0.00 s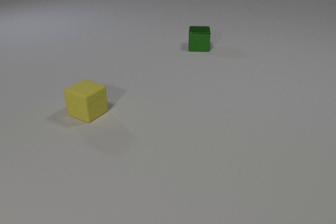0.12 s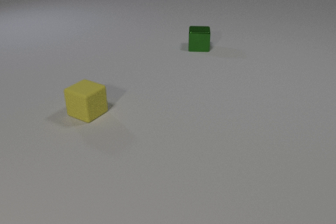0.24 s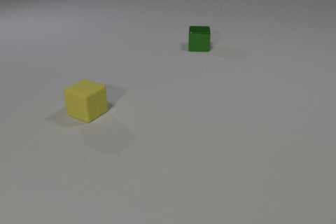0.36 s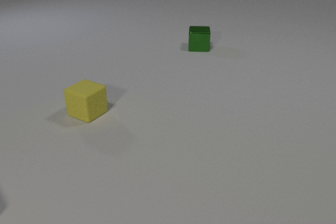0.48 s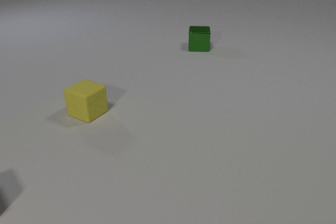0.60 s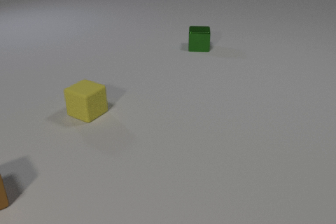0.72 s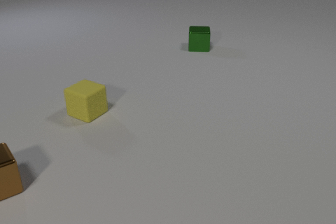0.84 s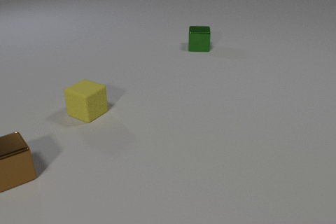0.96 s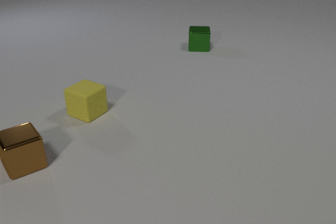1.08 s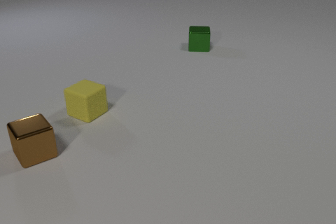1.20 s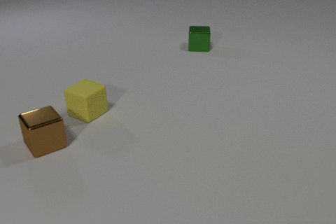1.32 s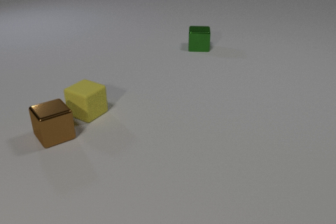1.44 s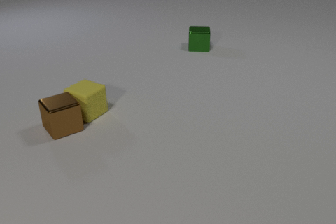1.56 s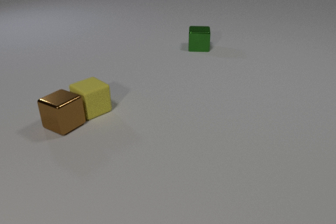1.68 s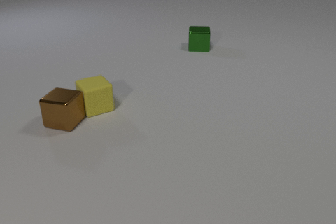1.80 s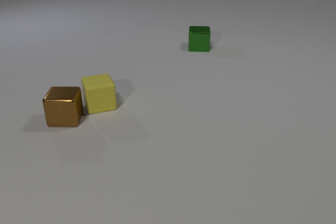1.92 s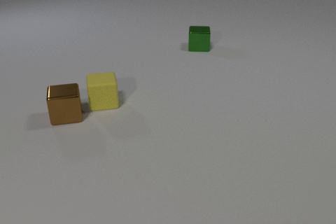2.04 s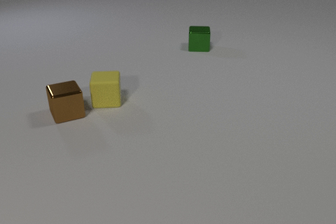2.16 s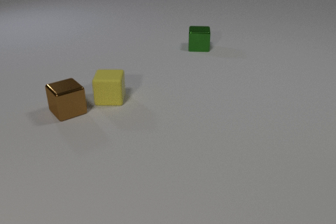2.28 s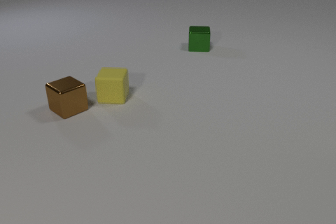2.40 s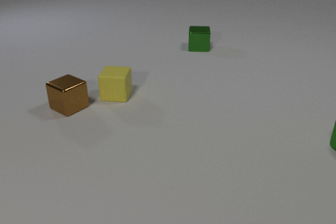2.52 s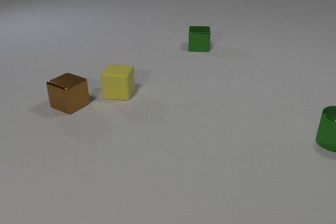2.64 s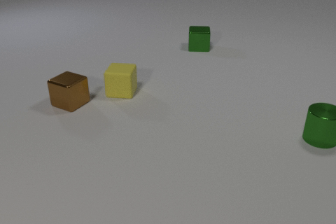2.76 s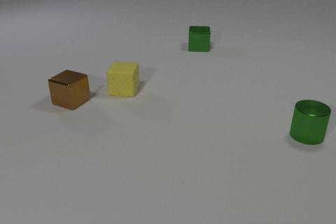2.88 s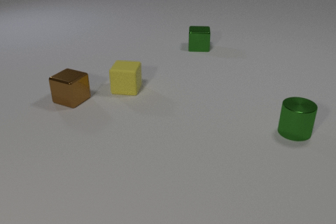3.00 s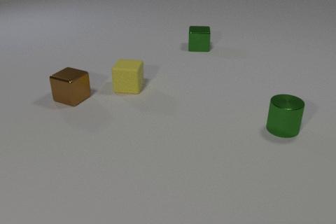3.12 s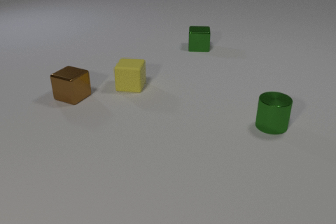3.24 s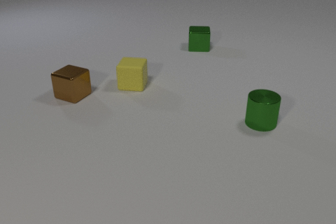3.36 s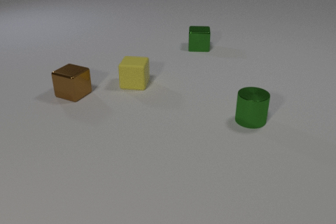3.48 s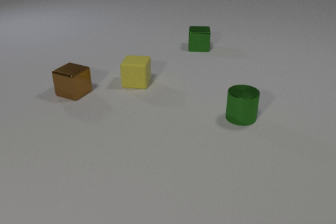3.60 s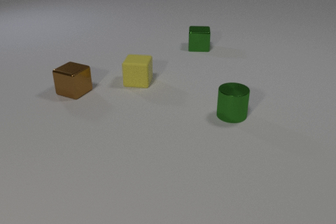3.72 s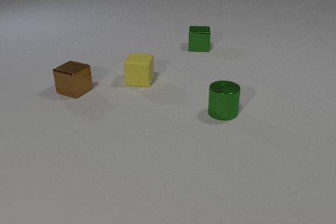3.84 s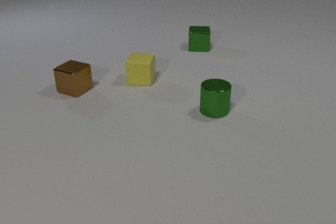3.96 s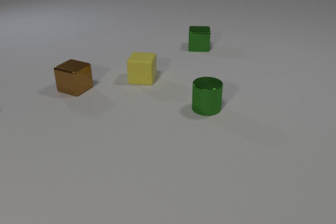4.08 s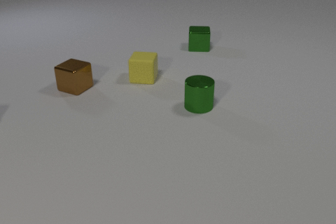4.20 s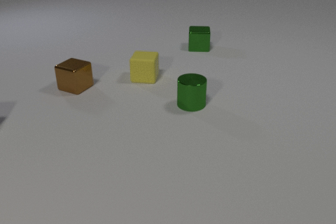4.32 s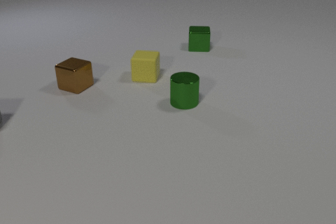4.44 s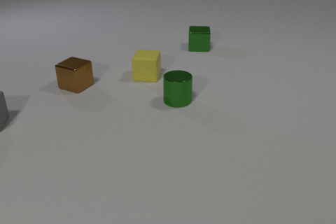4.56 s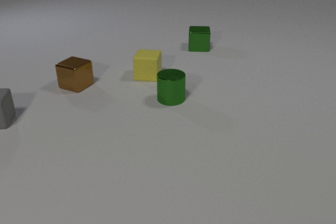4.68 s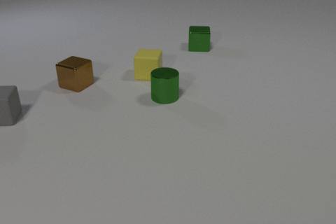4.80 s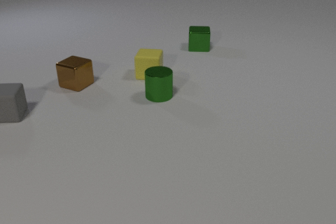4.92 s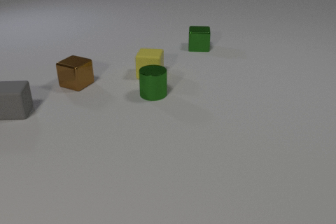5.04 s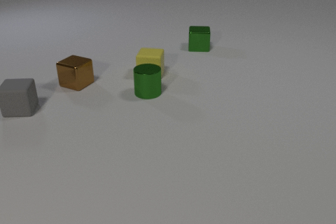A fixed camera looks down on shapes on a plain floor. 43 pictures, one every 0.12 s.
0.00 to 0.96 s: The brown metal cube comes in at the left edge, slides away from the camera and to the right.
0.96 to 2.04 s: The brown metal cube slides away from the camera and to the right, spins so that its near face slides to the right, counterclockwise seen from above. The yellow rubber cube slides away from the camera and to the right, spins clockwise seen from above by about 45 degrees, its near face sliding to the left. The brown metal cube and the yellow rubber cube collide.
2.04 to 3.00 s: The brown metal cube slides away from the camera, spins so that its near face slides to the right, counterclockwise seen from above. The yellow rubber cube slides away from the camera and to the right. The green metal cylinder comes in at the right edge, slides to the left.
3.00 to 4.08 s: The brown metal cube slides away from the camera. The yellow rubber cube slides away from the camera and to the right. The green metal cylinder slides to the left.
4.08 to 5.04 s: The brown metal cube slides away from the camera. The yellow rubber cube slides away from the camera and to the right. The gray rubber cube comes in at the left edge, slides to the right and away from the camera. The green metal cylinder slides to the left and away from the camera.
What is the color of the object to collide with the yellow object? brown.
Are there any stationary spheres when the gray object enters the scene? no.
How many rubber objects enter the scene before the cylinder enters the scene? 0.
